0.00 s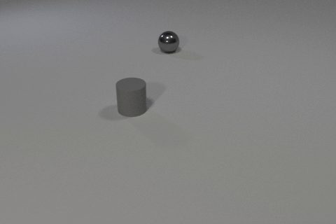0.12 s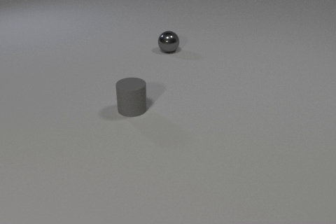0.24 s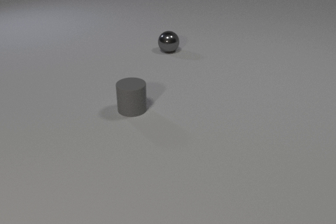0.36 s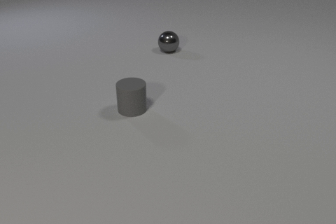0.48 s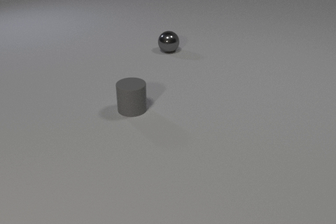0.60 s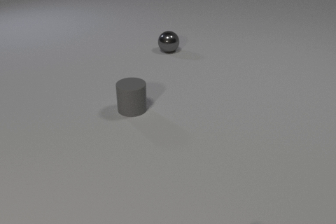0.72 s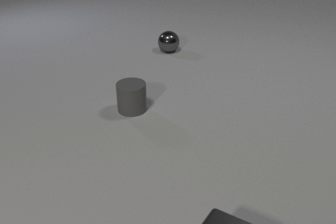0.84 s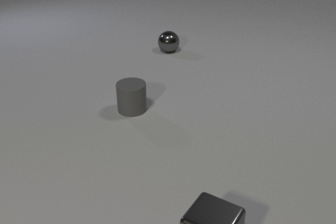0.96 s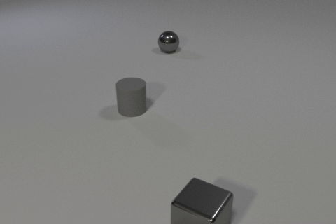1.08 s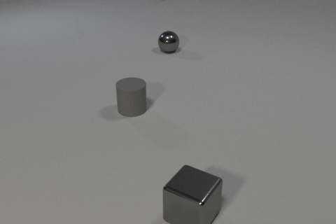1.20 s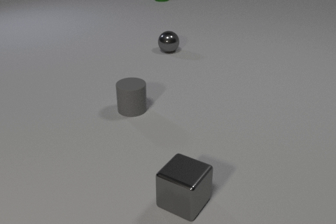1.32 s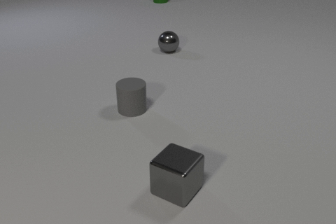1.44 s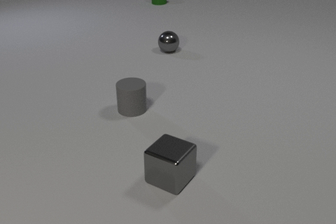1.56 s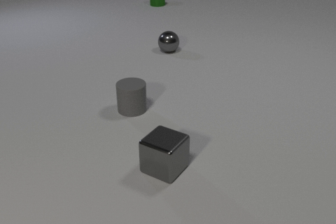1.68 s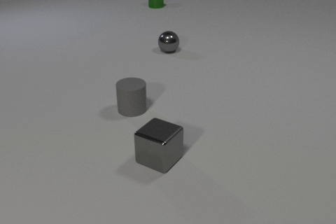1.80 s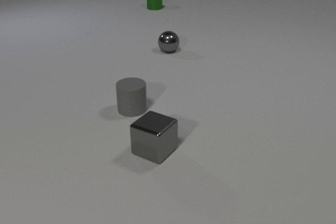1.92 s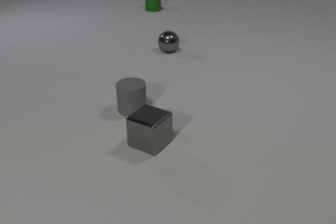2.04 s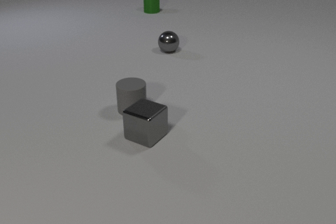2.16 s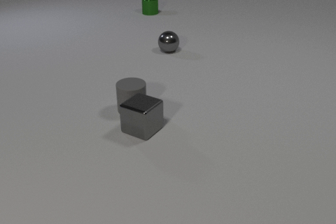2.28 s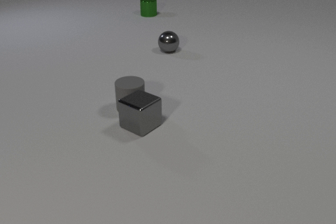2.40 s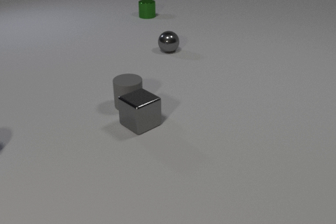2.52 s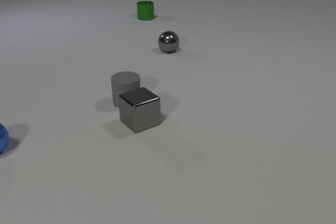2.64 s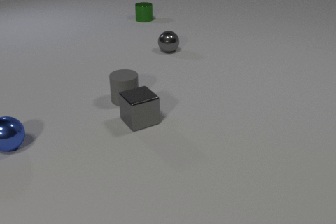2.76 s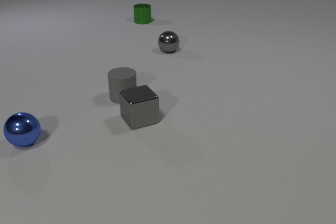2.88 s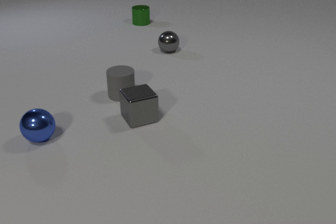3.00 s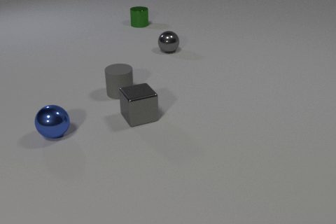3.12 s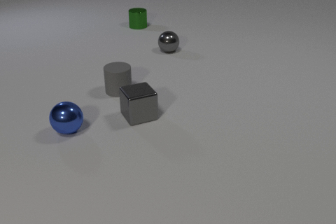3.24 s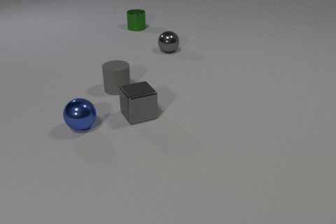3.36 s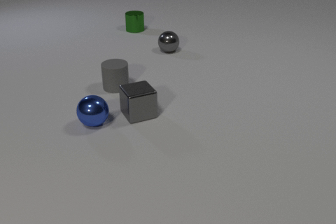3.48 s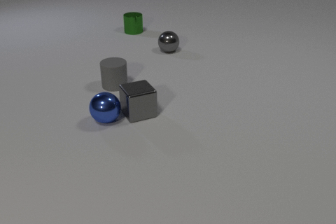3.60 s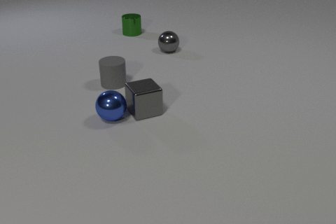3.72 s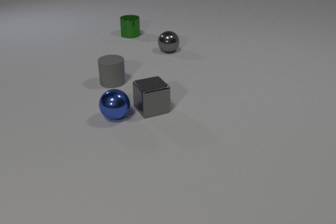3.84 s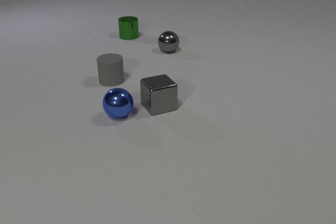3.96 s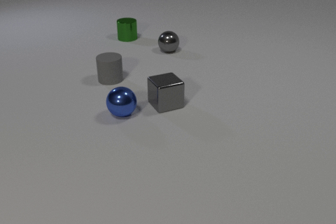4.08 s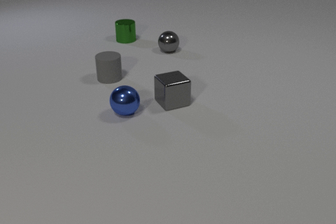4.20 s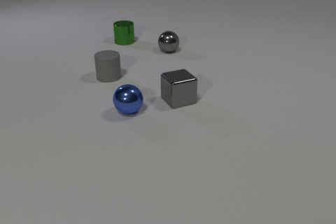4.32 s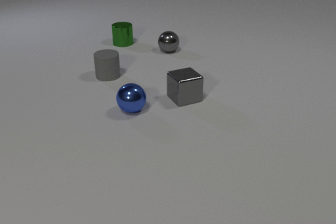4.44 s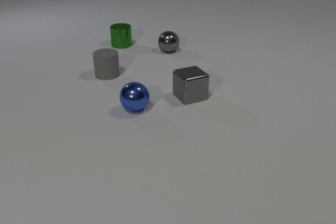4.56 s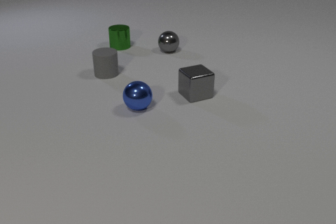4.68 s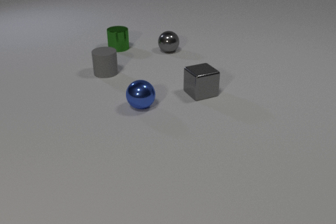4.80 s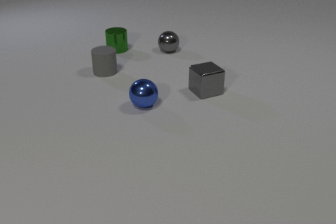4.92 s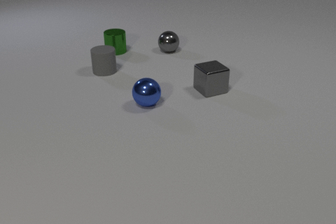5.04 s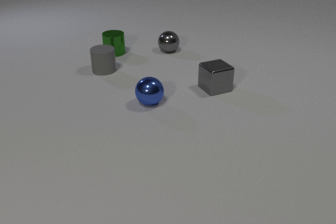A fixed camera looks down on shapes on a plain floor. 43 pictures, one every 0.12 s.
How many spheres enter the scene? 1.
Are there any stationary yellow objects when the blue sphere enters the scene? no.
What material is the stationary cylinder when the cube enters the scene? rubber.
0.00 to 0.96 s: The gray metal cube comes in at the bottom edge, slides away from the camera and to the left. The green metal cylinder comes in at the top edge.
0.96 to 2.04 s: The gray metal cube slides away from the camera. The green metal cylinder slides toward the camera.
2.04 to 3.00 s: The gray metal cube slides away from the camera, spins clockwise seen from above by about 30 degrees, its near face sliding to the left. The gray rubber cylinder slides away from the camera. The blue metal sphere comes in at the left edge, rolls to the right. The green metal cylinder slides toward the camera. The gray metal cube and the gray rubber cylinder collide.
3.00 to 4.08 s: The gray metal cube slides to the right and away from the camera. The gray rubber cylinder slides away from the camera. The blue metal sphere rolls to the right and away from the camera. The green metal cylinder slides toward the camera. The gray metal cube and the blue metal sphere collide.
4.08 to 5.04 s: The gray metal cube slides to the right and away from the camera. The gray rubber cylinder slides away from the camera. The blue metal sphere rolls to the right and away from the camera. The green metal cylinder slides toward the camera.
